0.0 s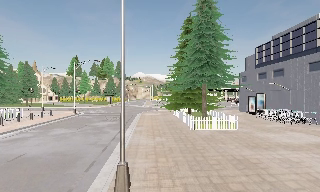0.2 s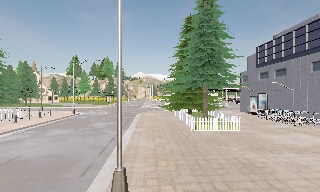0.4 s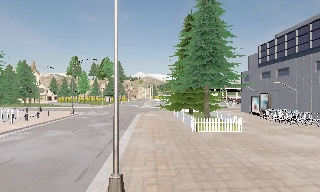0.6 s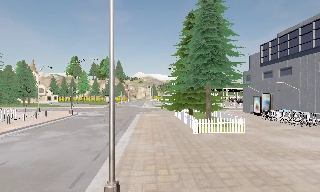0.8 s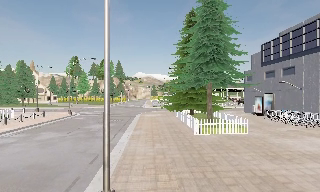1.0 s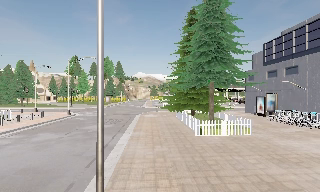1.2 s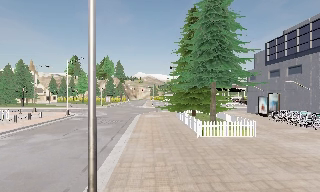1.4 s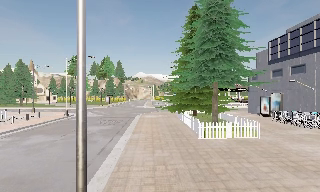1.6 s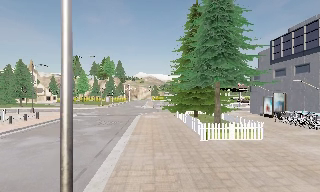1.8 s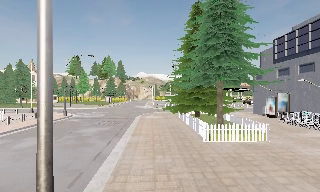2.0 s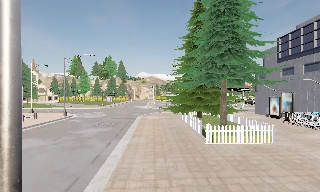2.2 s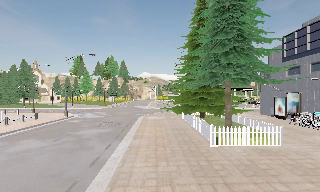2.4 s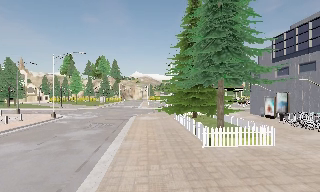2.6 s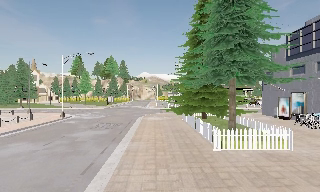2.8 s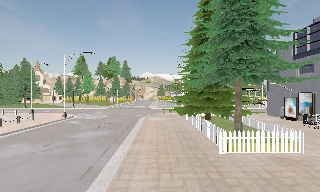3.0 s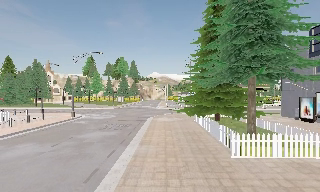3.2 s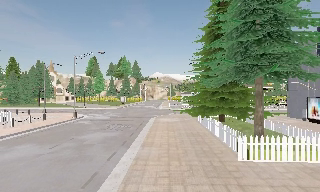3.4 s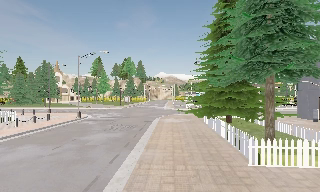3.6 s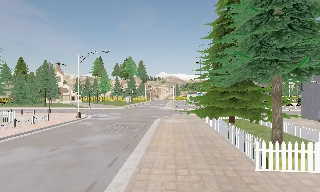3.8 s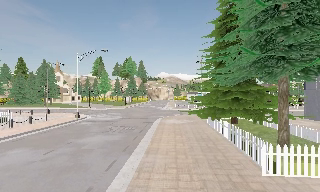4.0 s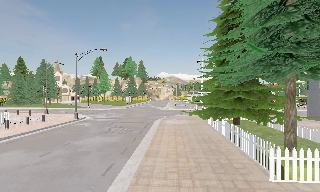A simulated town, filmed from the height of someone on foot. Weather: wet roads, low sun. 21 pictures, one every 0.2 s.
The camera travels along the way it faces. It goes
forward.
0.0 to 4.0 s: The camera travels forward, about 7 m, so what stands in front looms larger.
The film runs forward here.
